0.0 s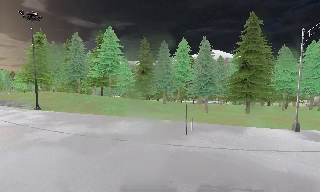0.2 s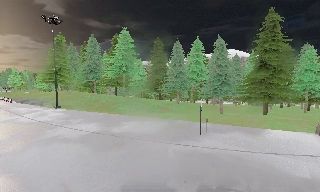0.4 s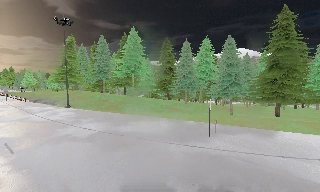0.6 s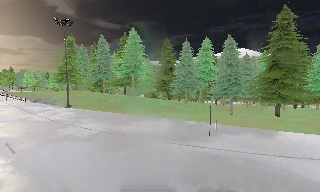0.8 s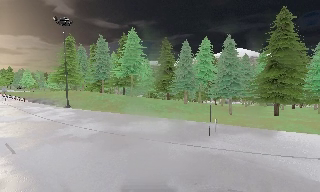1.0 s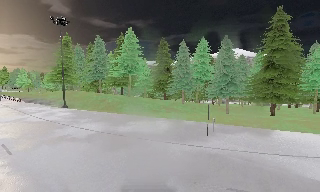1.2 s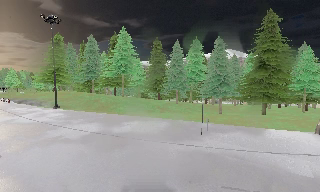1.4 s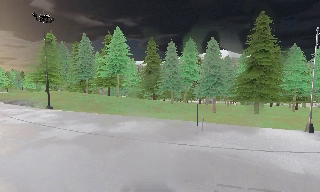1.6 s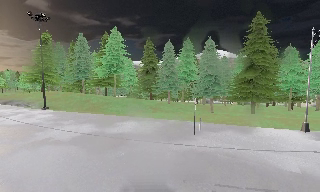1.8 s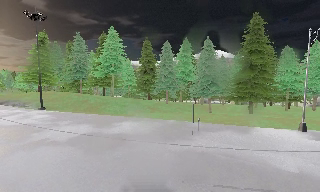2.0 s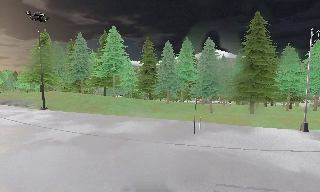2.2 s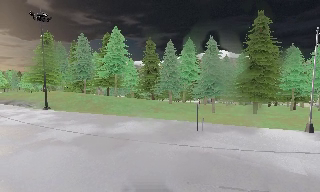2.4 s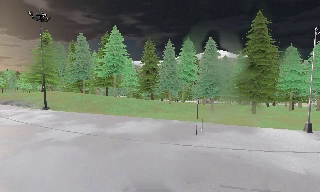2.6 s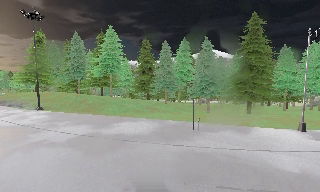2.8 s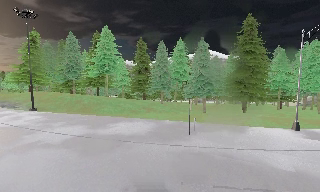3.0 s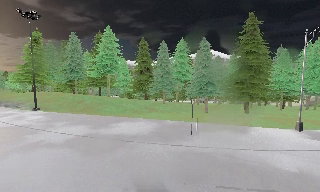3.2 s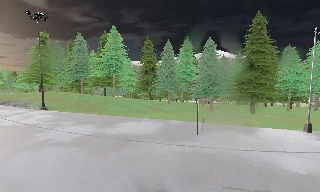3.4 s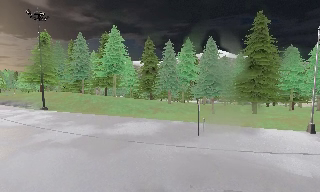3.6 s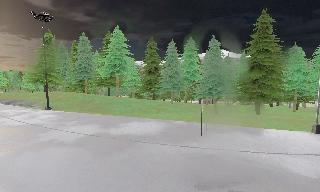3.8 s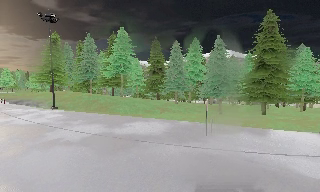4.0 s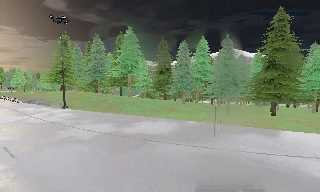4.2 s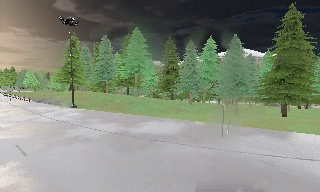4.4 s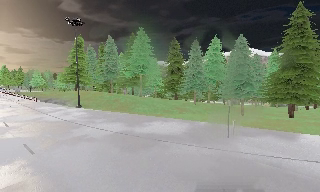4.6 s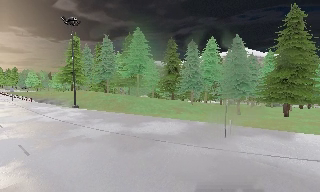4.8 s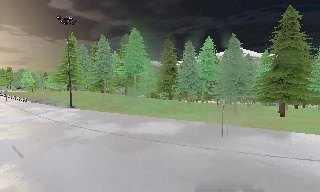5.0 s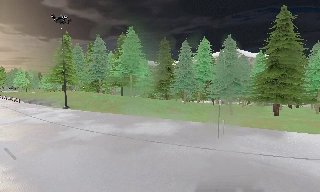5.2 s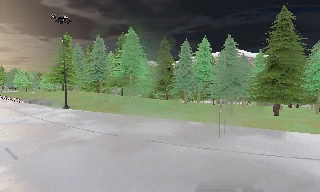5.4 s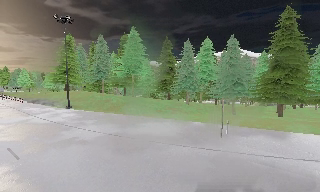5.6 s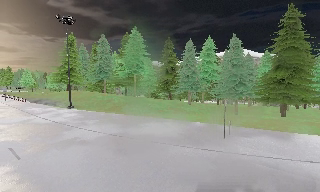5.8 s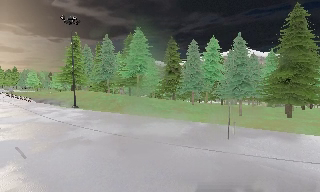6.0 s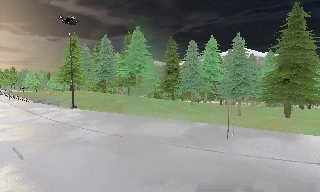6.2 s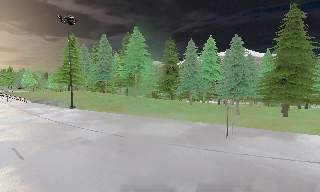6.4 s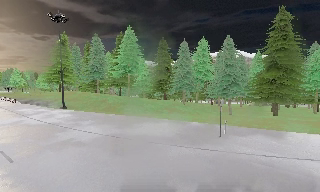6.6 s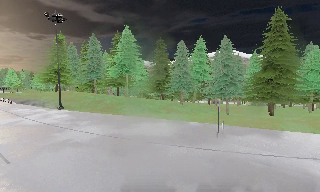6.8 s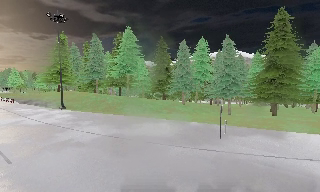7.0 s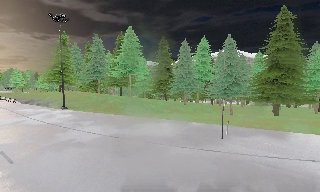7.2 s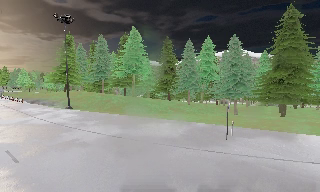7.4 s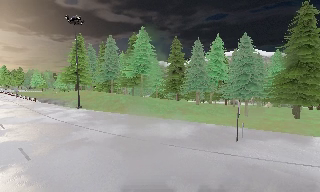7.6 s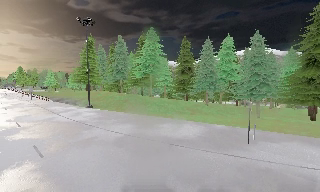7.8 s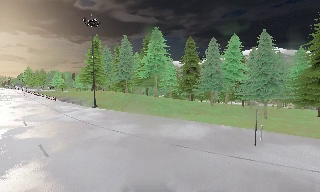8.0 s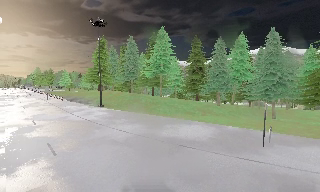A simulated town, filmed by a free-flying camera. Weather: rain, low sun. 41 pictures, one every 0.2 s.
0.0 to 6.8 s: The camera travels to its left and forward, about 1.5 m, so close, fixed things drift to the right.
6.8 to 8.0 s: The camera pans to its left, which is counterclockwise from overhead, by about 10 degrees.
The film runs forward here.
